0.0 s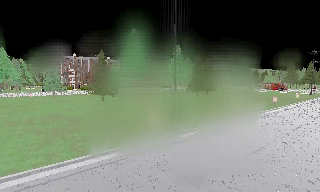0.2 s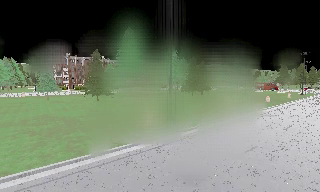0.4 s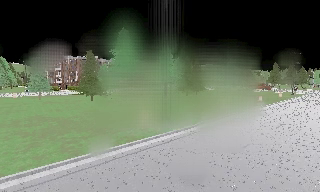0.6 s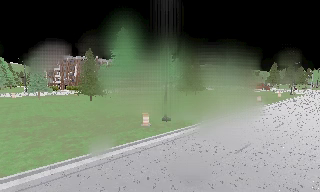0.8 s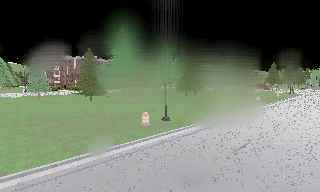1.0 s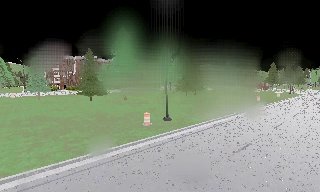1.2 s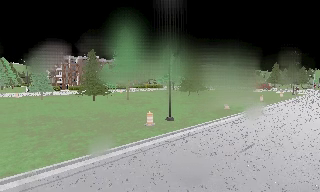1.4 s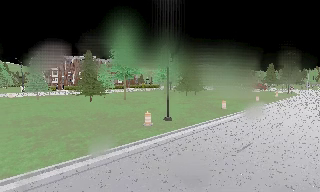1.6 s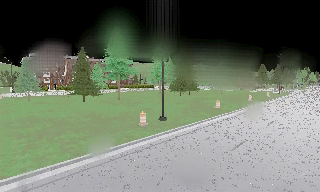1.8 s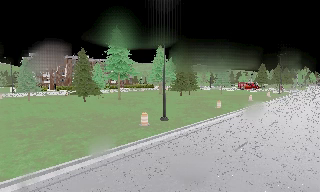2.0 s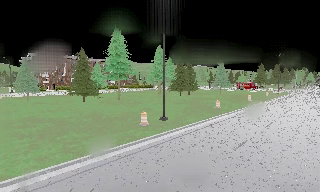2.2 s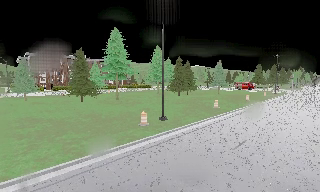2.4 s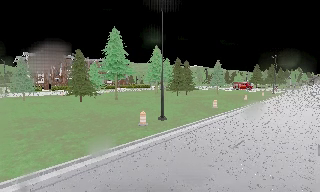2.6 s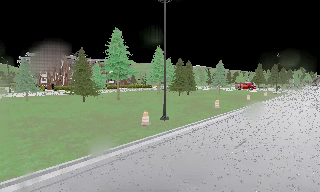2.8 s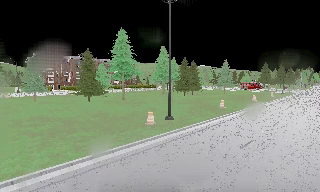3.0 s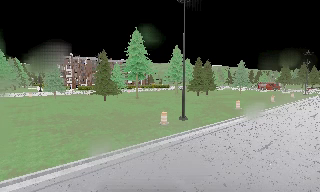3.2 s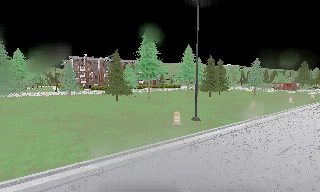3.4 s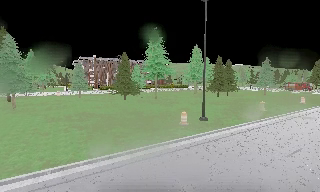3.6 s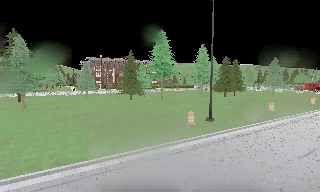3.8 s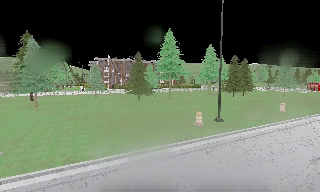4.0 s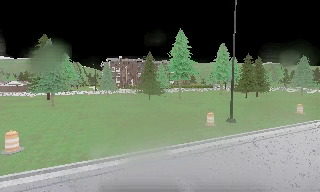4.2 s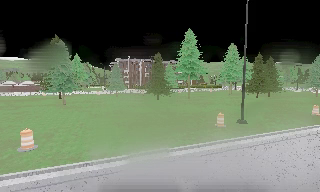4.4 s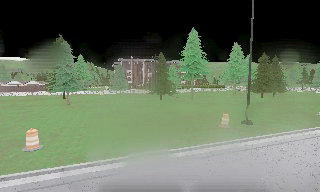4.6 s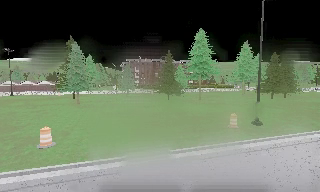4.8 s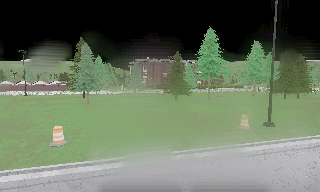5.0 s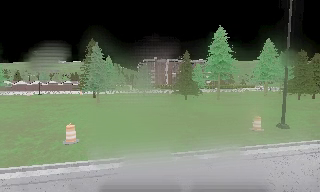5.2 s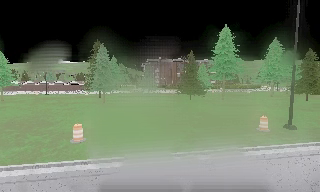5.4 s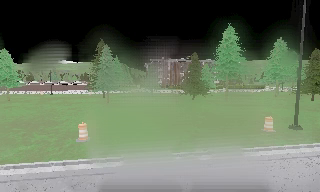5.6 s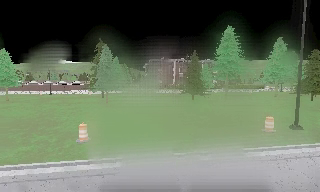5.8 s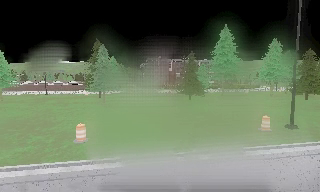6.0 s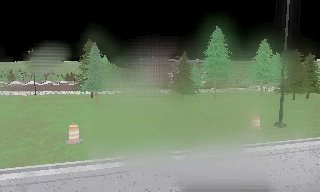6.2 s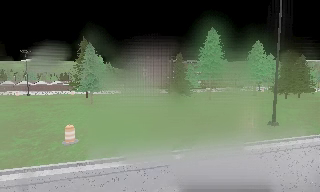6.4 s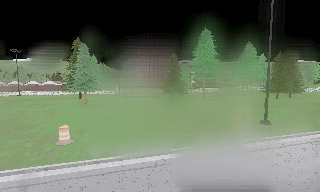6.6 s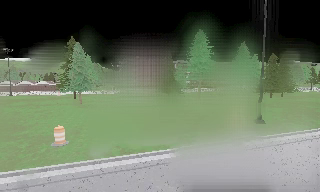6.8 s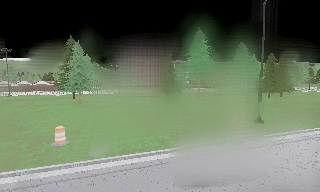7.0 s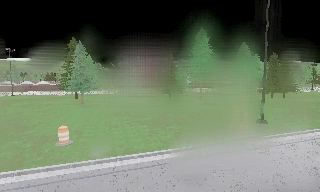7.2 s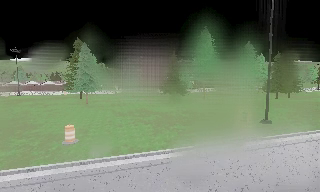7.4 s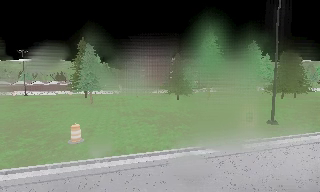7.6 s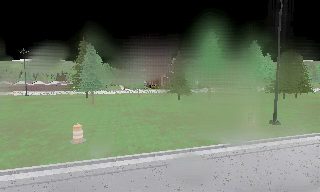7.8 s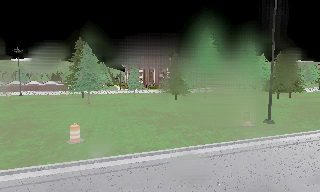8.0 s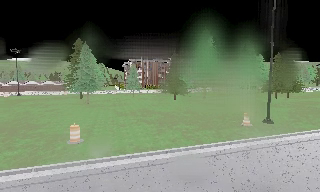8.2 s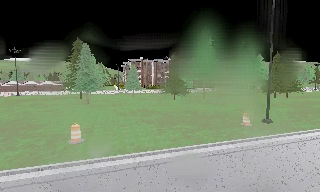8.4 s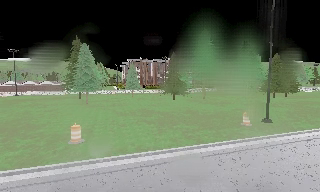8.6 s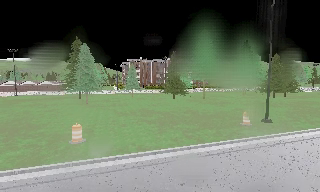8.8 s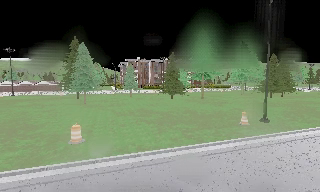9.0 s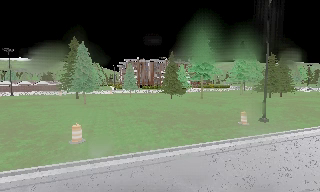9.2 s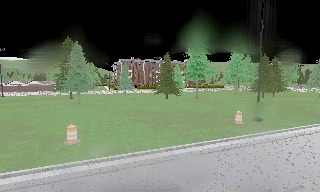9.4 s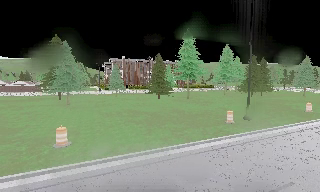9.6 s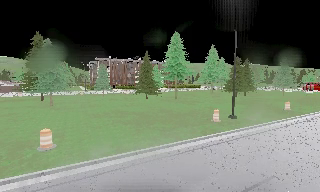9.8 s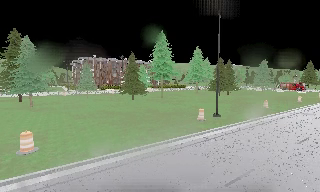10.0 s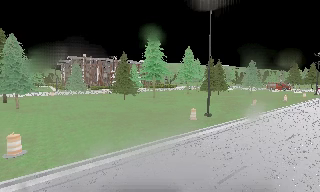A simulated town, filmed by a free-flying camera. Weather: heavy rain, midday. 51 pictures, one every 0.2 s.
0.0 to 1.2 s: The camera shifts only a little, or ends up much as it began.
1.2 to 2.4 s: The camera travels to its left, about 0.5 m.
2.4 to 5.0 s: The camera pans to its left, which is counterclockwise from overhead, by about 35 degrees. It travels to its left, about 1 m, so close, fixed things drift to the right.
5.0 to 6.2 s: The camera shifts only a little, or ends up much as it began.
6.2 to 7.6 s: The camera travels to its left, about 0.5 m, so close, fixed things drift to the right.
7.6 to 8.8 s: The camera shifts only a little, or ends up much as it began.
8.8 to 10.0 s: The camera swings to its right by about 20 degrees, and the scene slides to the left.
The film runs backward here.
